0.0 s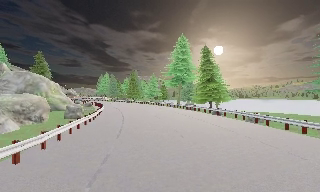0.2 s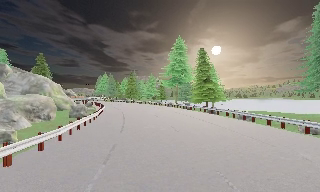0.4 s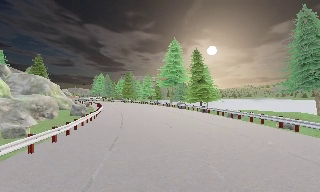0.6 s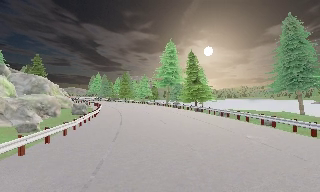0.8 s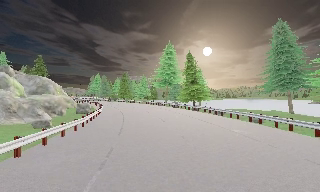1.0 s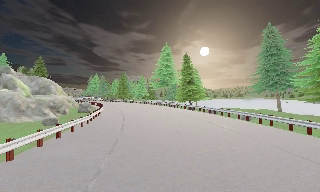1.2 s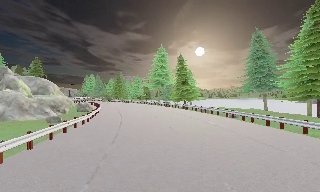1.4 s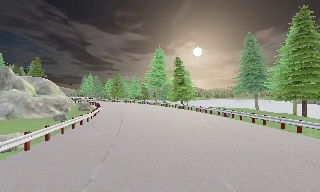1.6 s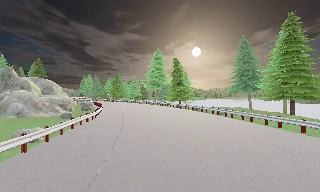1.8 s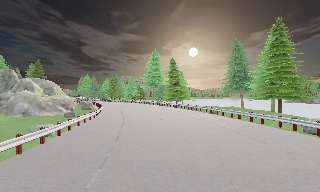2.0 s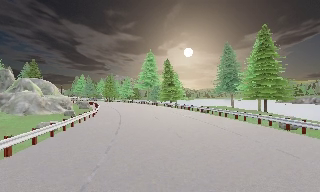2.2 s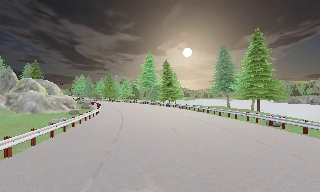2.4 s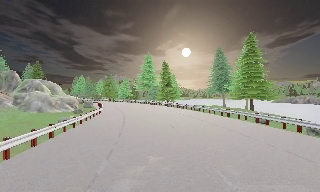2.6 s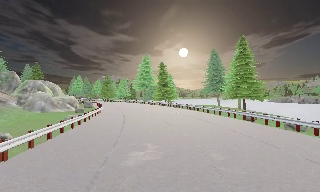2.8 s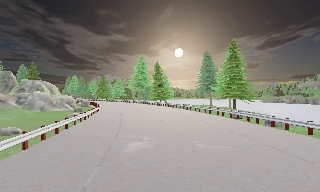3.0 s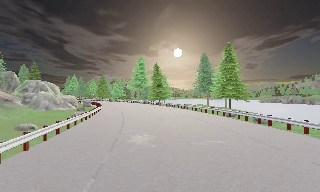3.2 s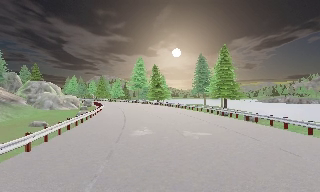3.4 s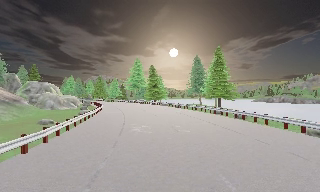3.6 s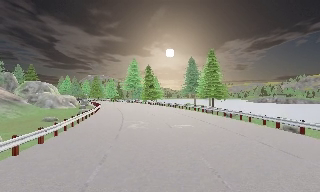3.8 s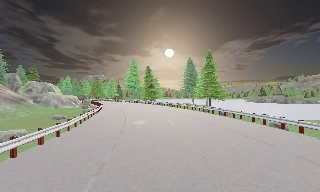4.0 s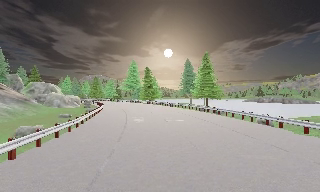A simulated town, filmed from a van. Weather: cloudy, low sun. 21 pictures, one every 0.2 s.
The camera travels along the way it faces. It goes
backward.
0.0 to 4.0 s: The camera swings to its right by about 15 degrees, and the scene slides to the left. It travels backward, about 25 m, so what stands in front gets smaller.
The film runs backward here.
